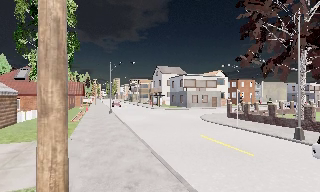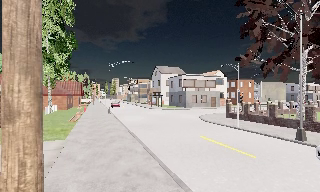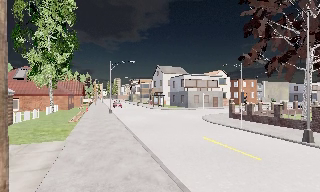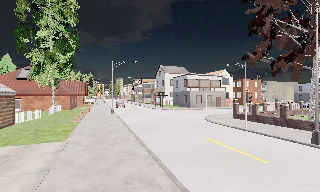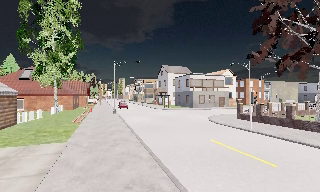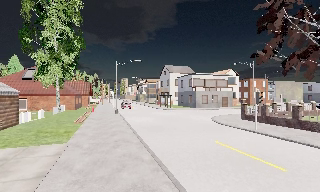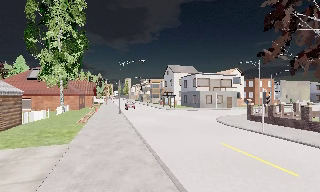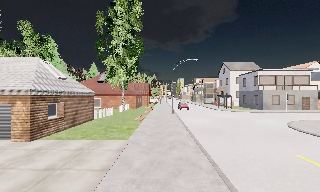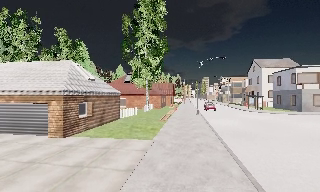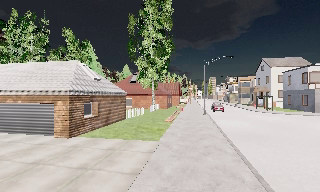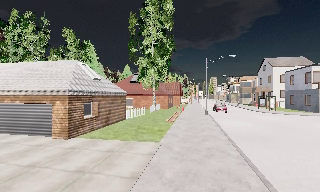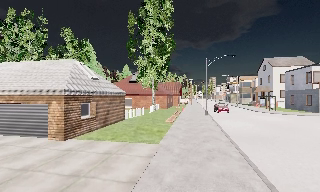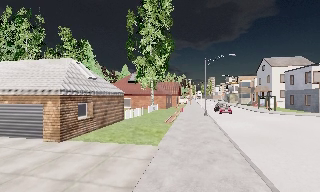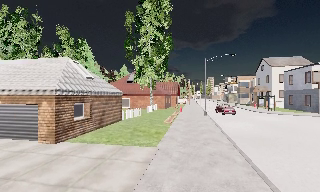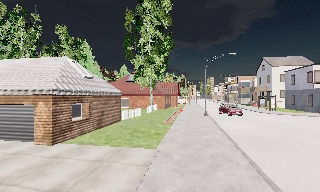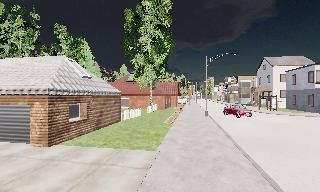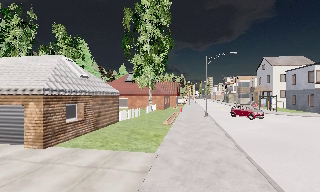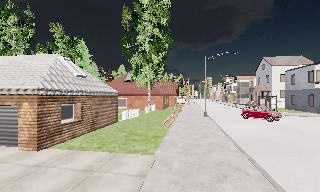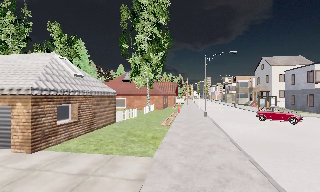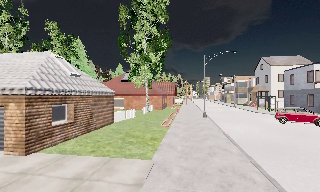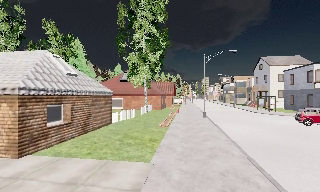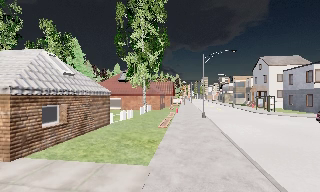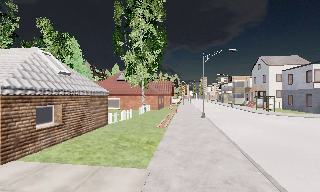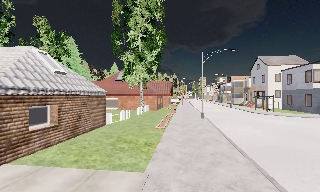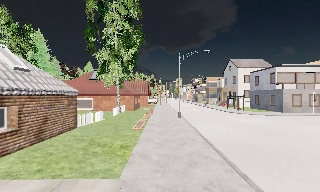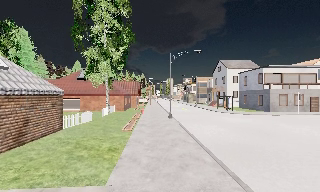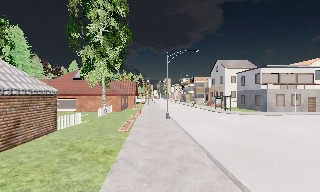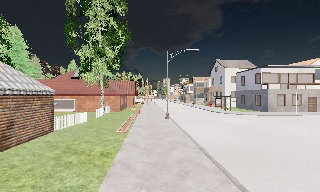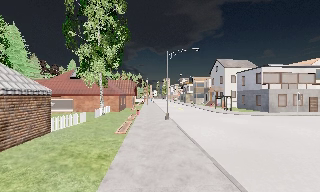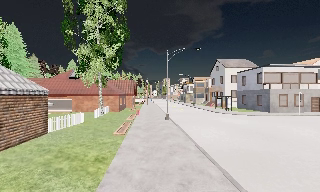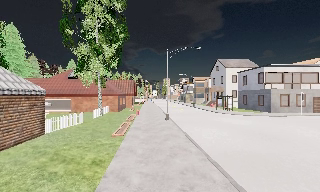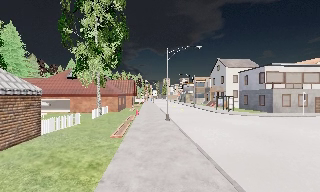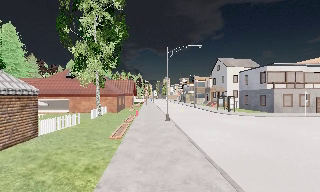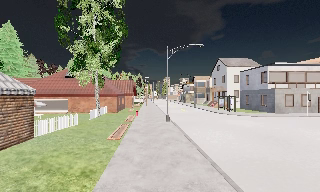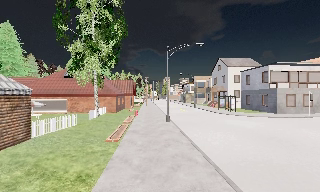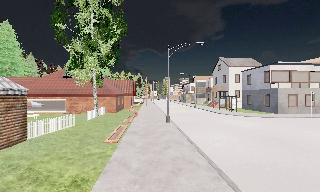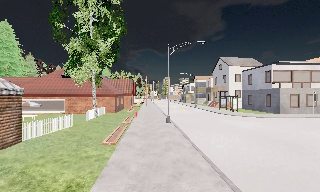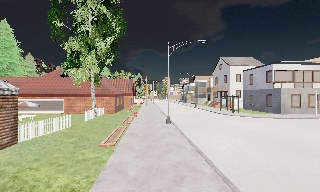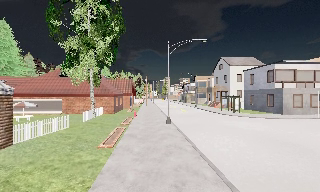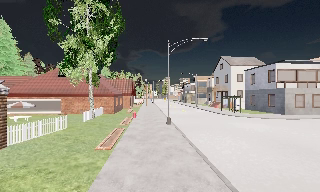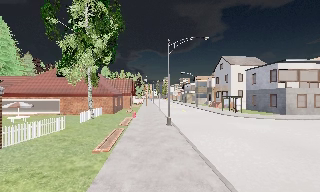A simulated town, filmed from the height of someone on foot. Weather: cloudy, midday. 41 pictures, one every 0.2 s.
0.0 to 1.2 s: The camera travels forward, about 1.5 m, so what stands in front looms larger.
1.2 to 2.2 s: The scene slides to the right, as the camera pans about 30 degrees to its left. It travels forward, about 1.5 m, so what stands in front looms larger.
2.2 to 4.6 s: The camera travels forward, about 3 m, so what stands in front looms larger.
4.6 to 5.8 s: The camera swings to its right by about 15 degrees, and the scene slides to the left. It travels forward, about 1.5 m, so what stands in front looms larger.
5.8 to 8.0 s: The camera travels forward, about 3 m, so what stands in front looms larger.
The film runs forward here.
